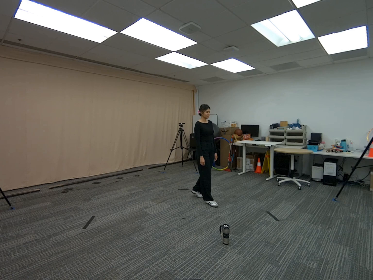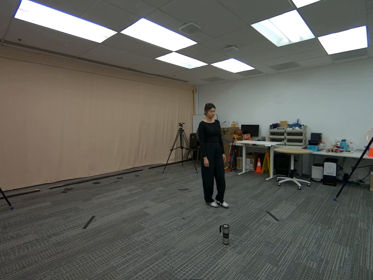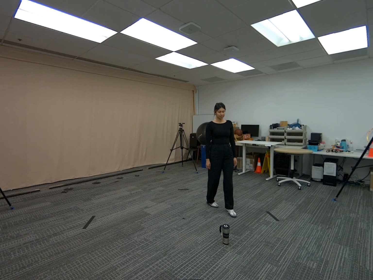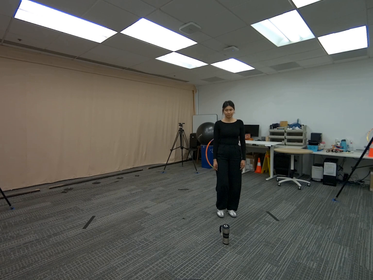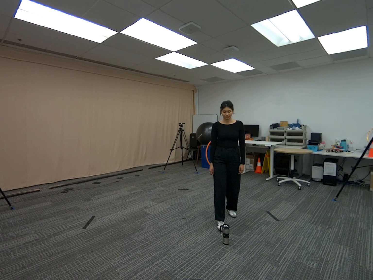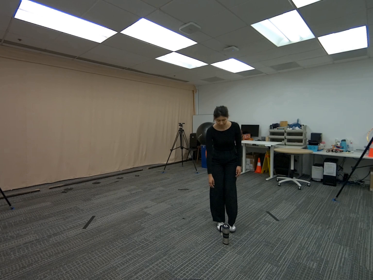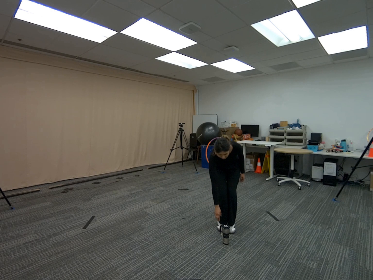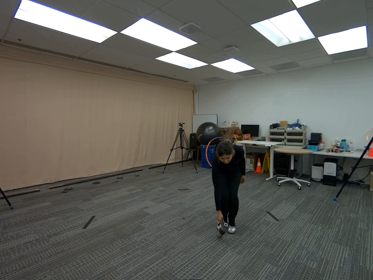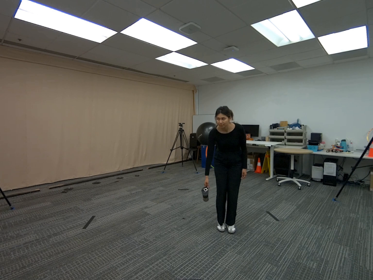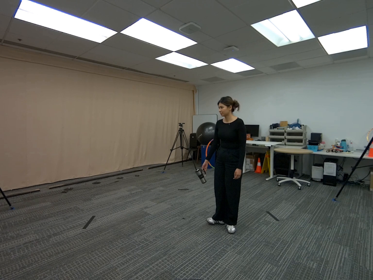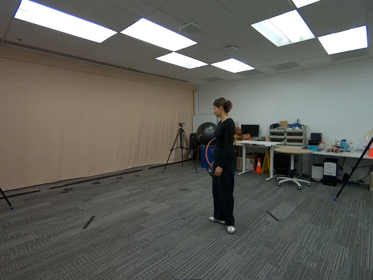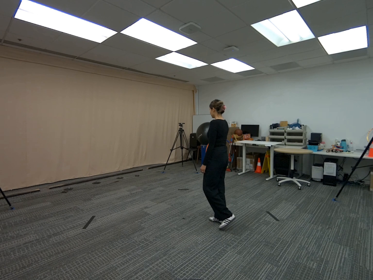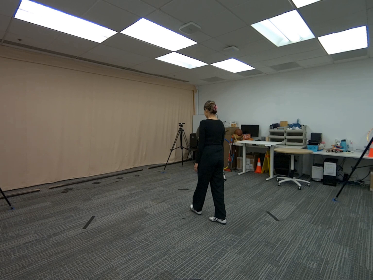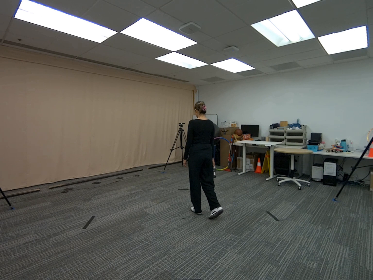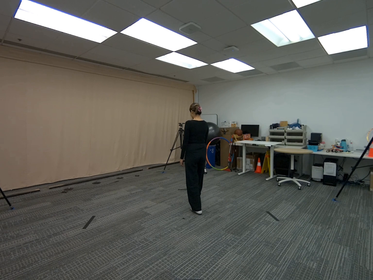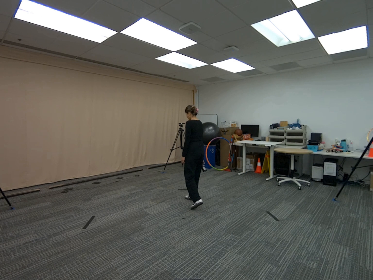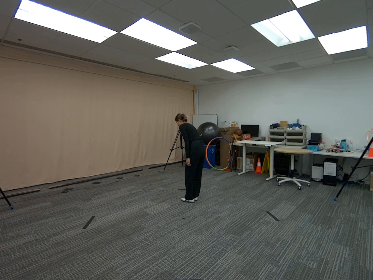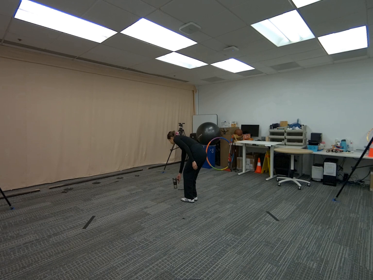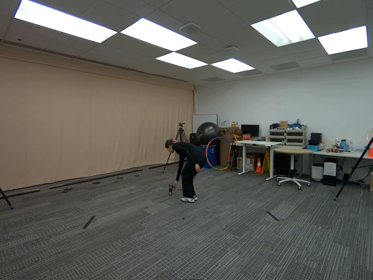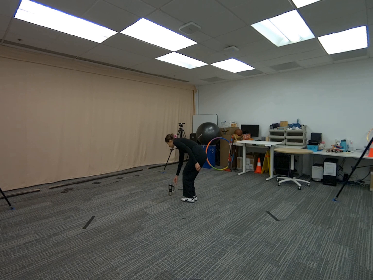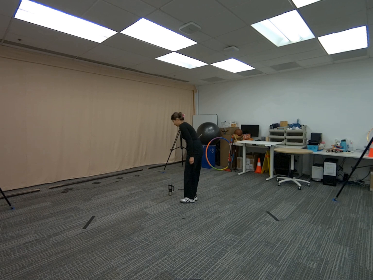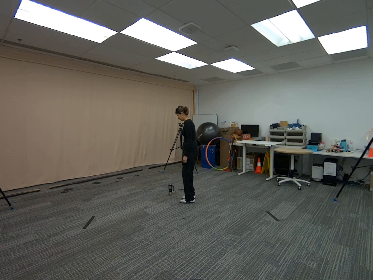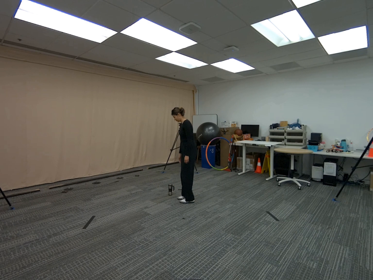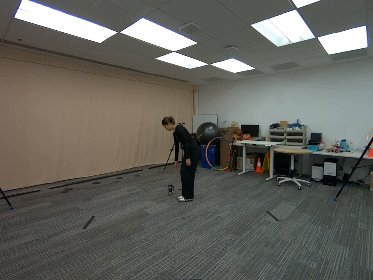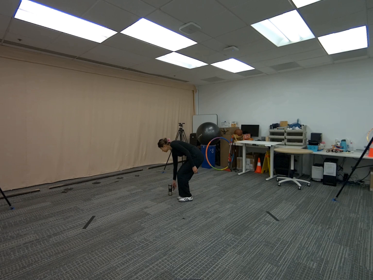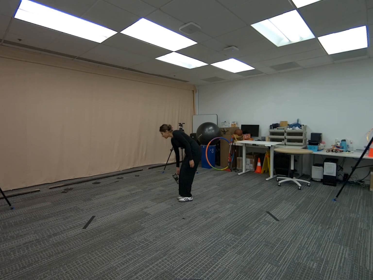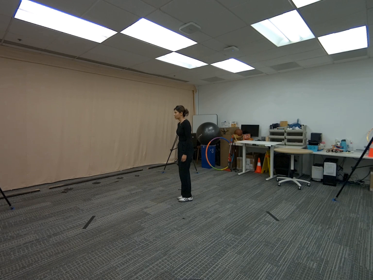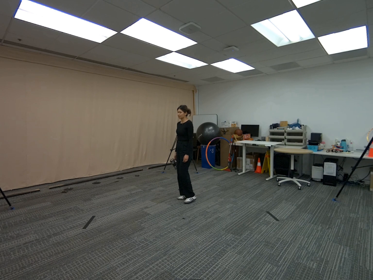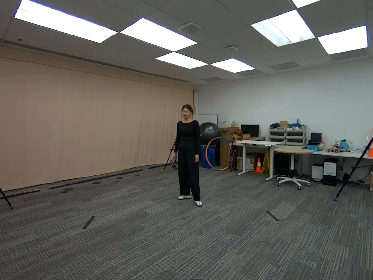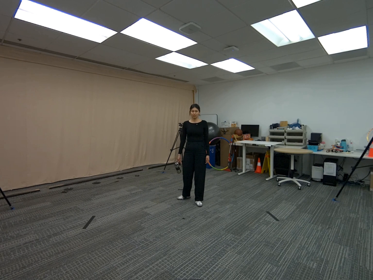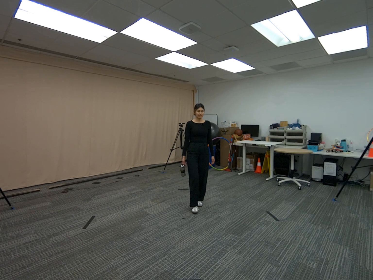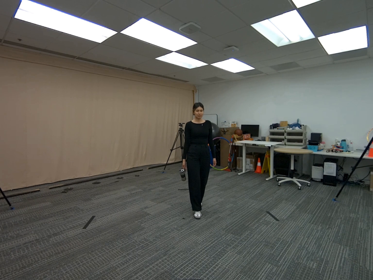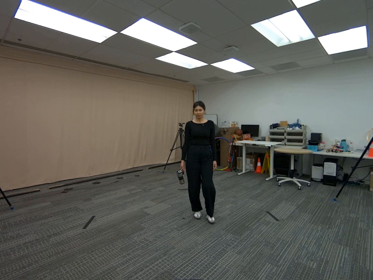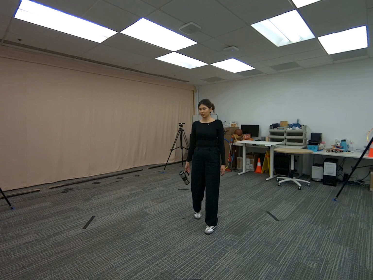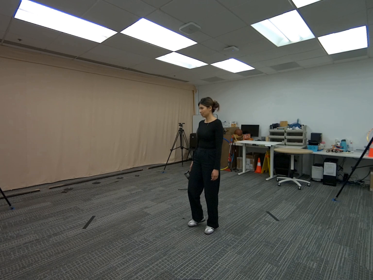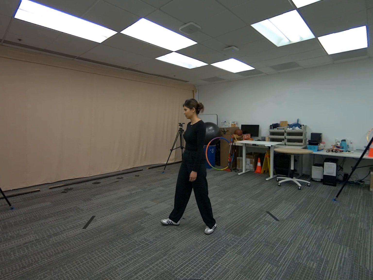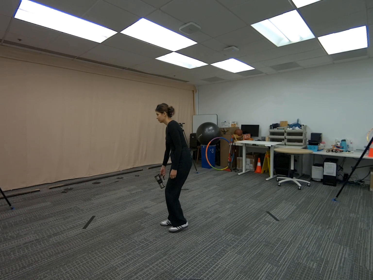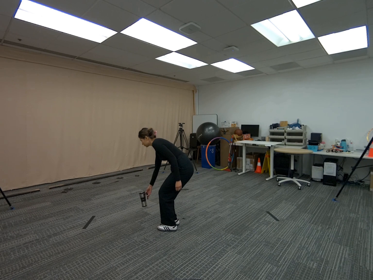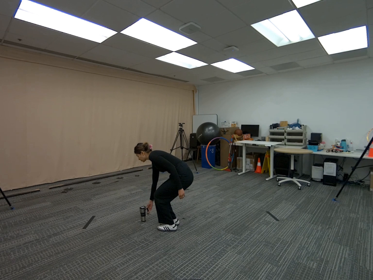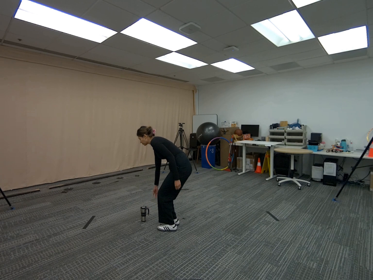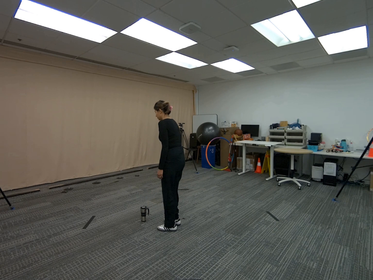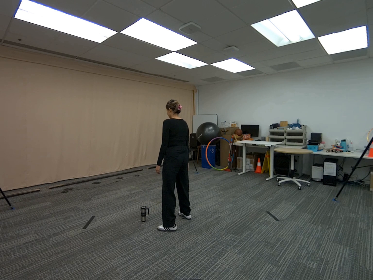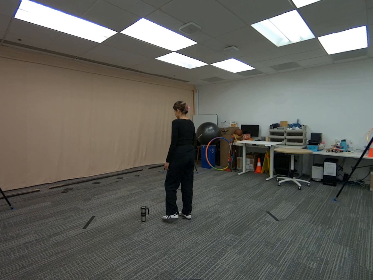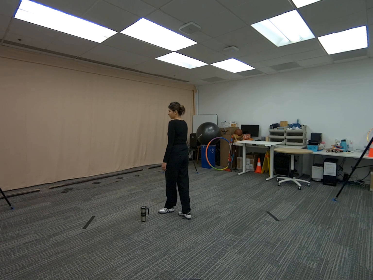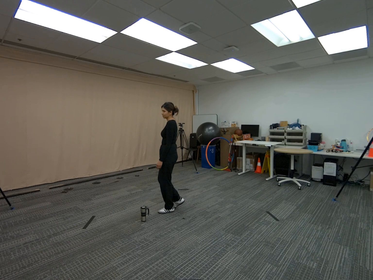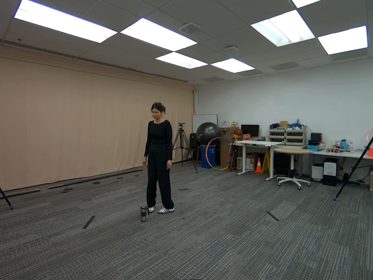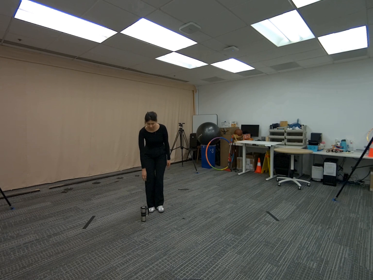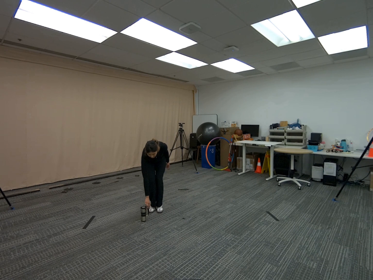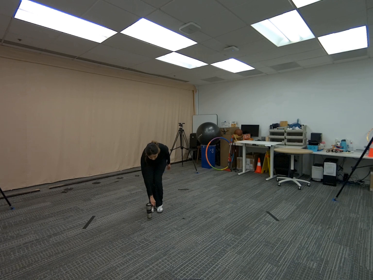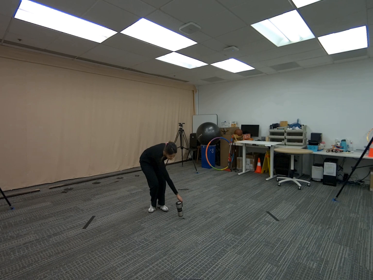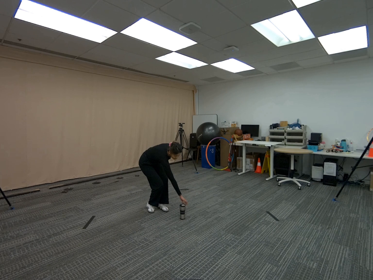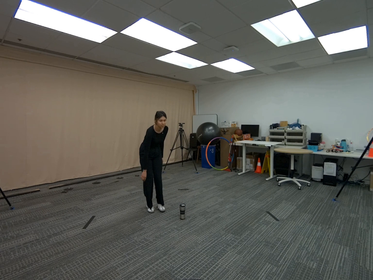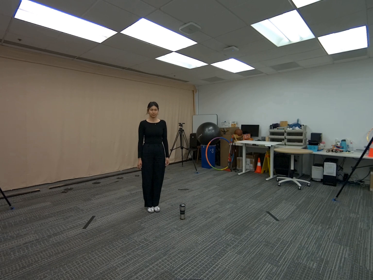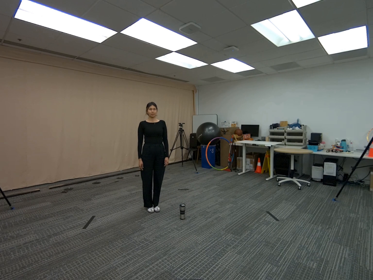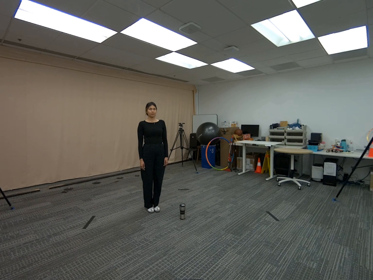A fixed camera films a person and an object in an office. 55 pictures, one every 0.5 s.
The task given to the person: Walk to the coffee mug on the ground, lift it by the handle with your right hand and set it down, then repeat with your left, alternating a few times before leaving it on the ground.
